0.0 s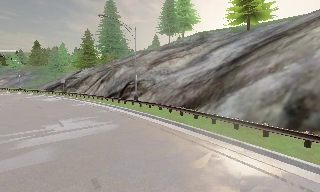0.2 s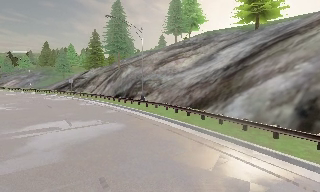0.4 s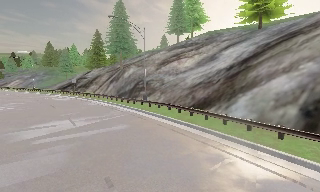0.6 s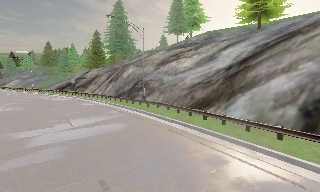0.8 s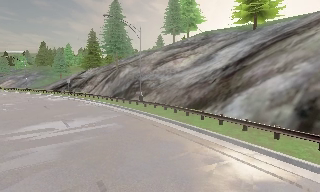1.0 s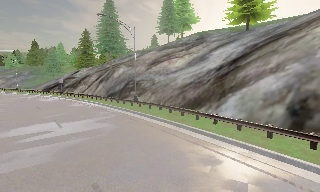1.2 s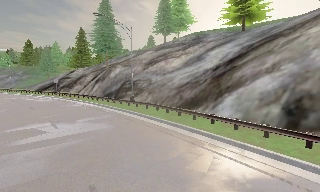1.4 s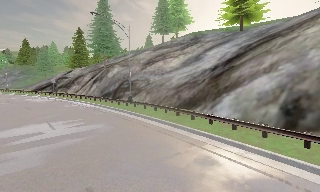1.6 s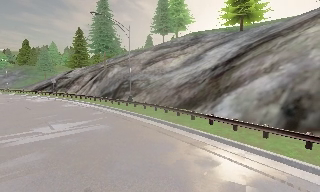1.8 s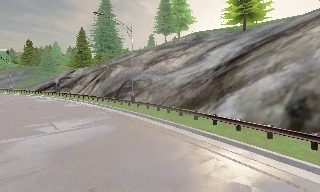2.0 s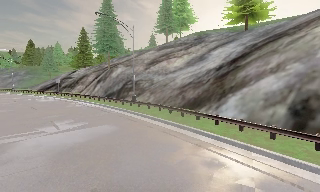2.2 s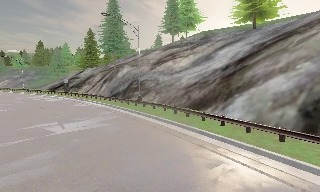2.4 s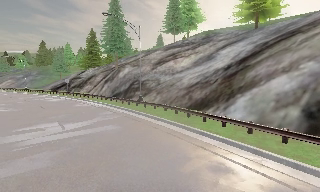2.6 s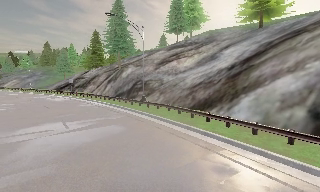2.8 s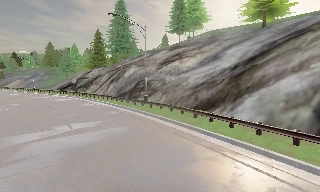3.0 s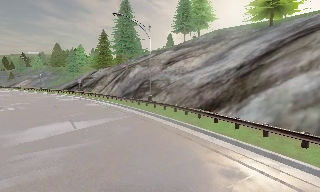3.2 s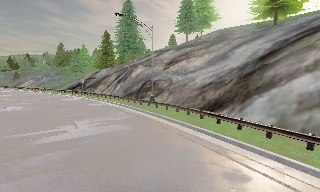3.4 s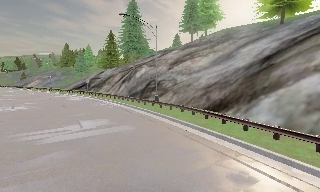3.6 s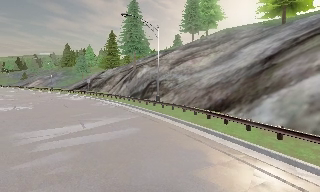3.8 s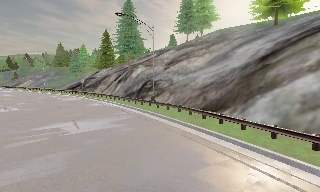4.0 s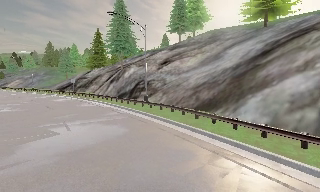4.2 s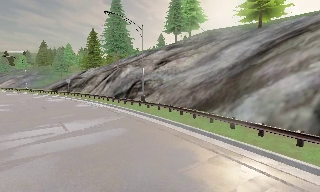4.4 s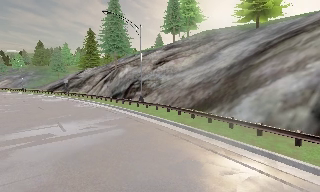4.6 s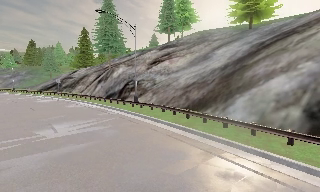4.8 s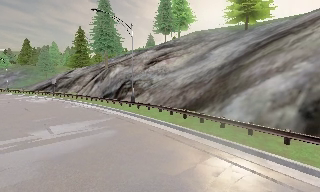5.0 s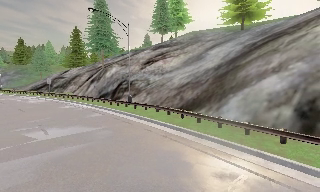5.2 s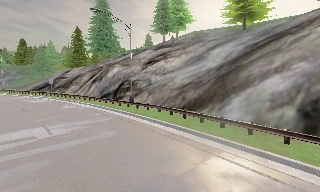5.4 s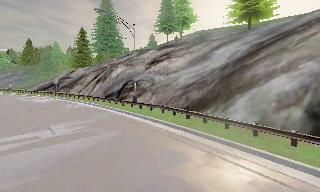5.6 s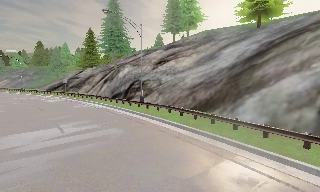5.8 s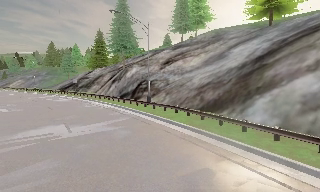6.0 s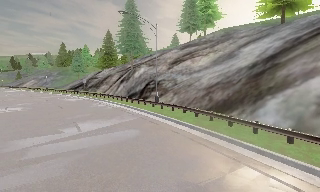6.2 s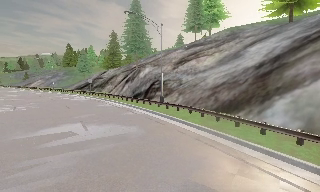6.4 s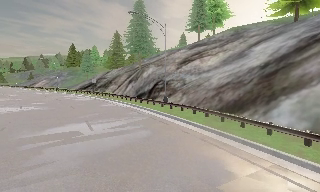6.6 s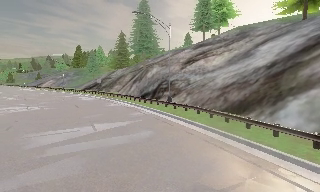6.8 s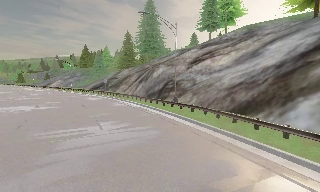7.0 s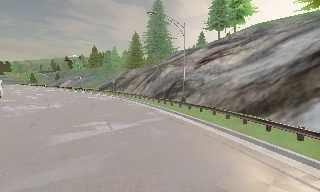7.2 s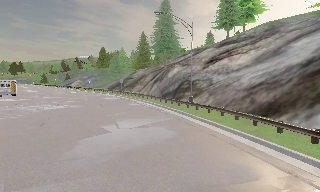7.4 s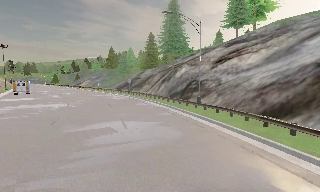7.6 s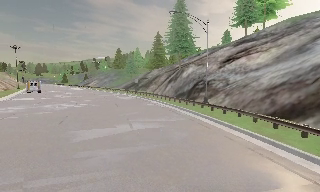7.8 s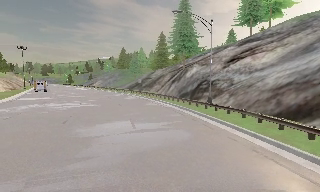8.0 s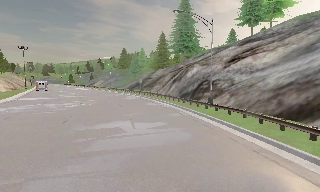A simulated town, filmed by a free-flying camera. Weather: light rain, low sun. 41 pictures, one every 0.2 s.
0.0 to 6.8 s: The camera swings to its left by about 15 degrees, and the scene slides to the right. It travels forward and to its left, about 1.5 m, so what stands in front looms larger.
6.8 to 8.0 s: The camera swings to its left by about 10 degrees, and the scene slides to the right.
The film runs forward here.
